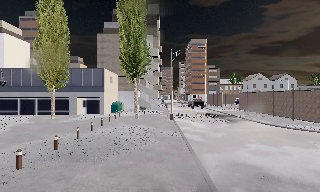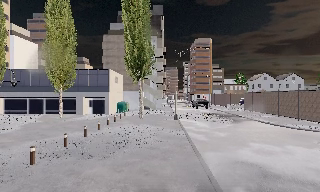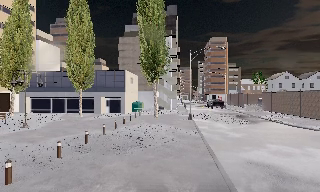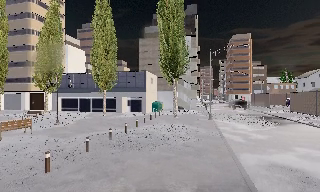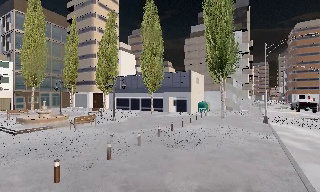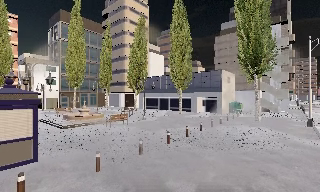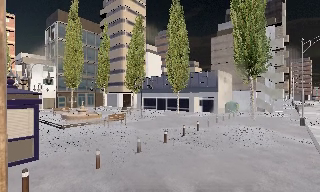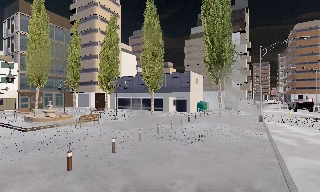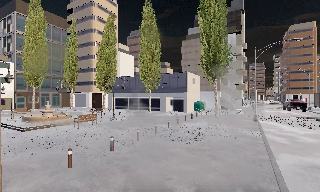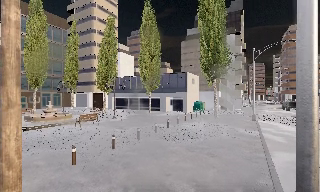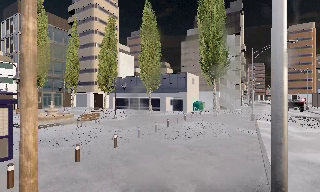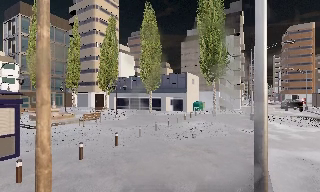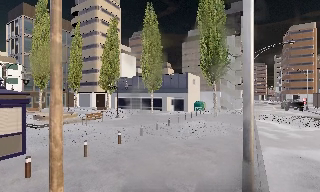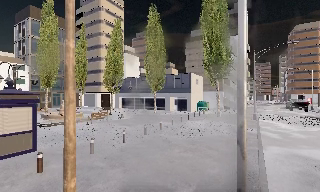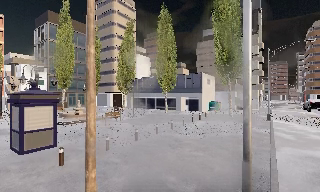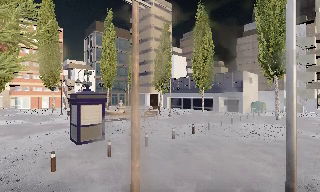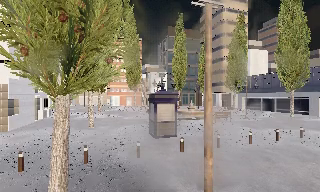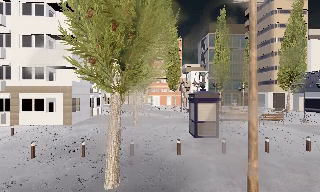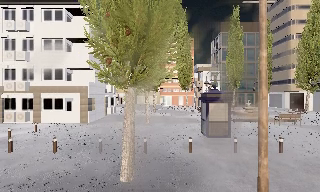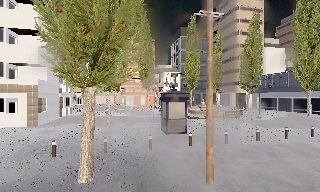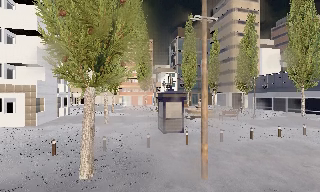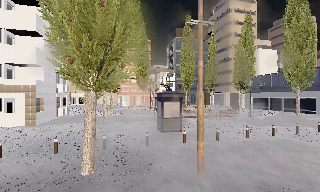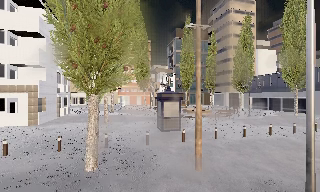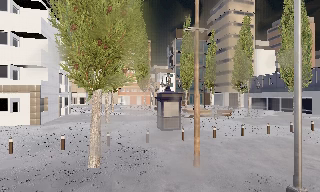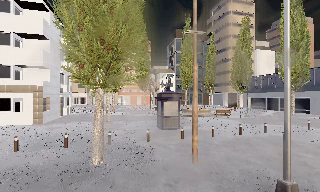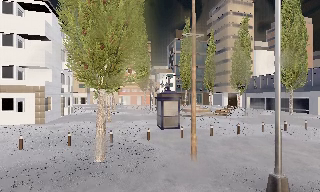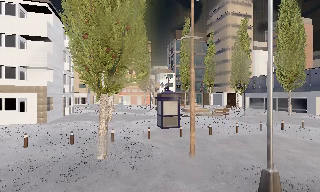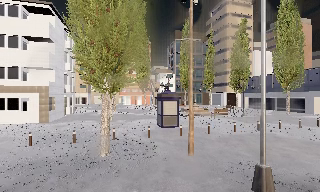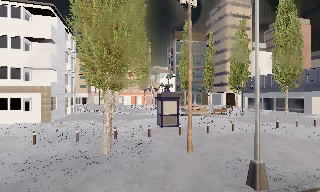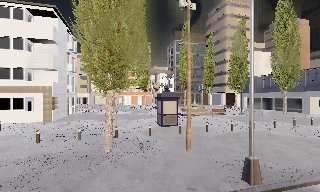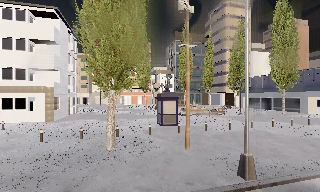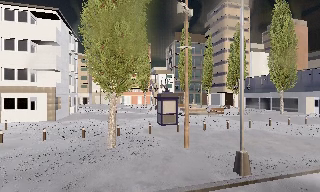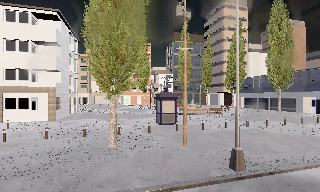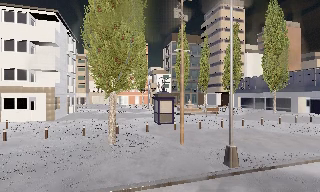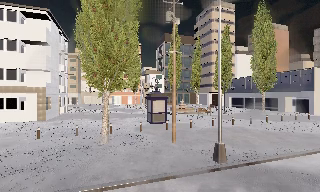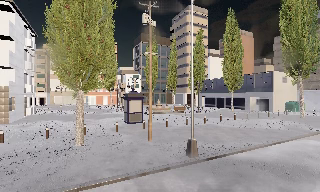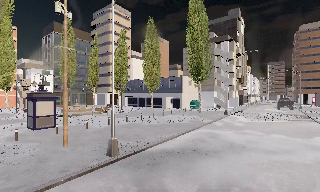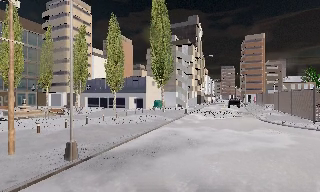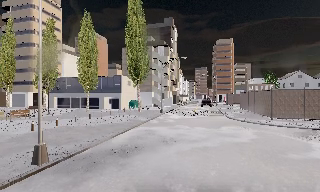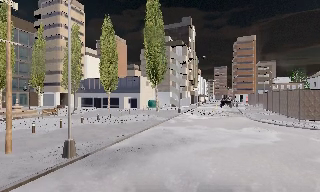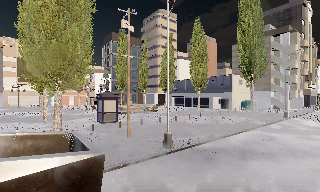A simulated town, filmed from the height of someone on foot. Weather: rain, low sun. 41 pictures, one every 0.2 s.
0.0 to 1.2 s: The camera pans to its left, which is counterclockwise from overhead, by about 40 degrees. It travels backward, about 1.5 m.
1.2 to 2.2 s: The camera travels backward, about 1.5 m, so what stands in front gets smaller.
2.2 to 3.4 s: The camera swings to its left by about 55 degrees, and the scene slides to the right. It travels backward, about 1.5 m.
3.4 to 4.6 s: The camera swings to its right by about 10 degrees, and the scene slides to the left. It travels backward, about 1.5 m, so what stands in front gets smaller.
4.6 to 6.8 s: The camera travels backward, about 3 m, so what stands in front gets smaller.
6.8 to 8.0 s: The camera swings to its right by about 20 degrees, and the scene slides to the left. It travels backward, about 1.5 m, so what stands in front gets smaller.
The film runs backward here.
